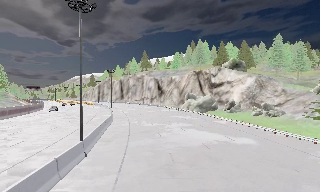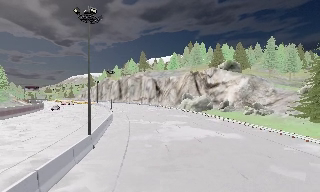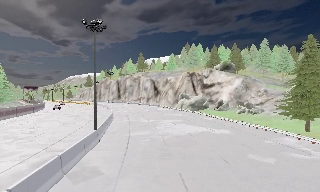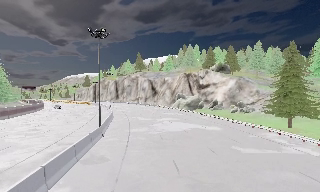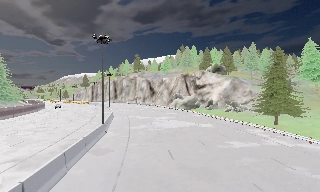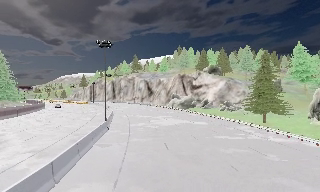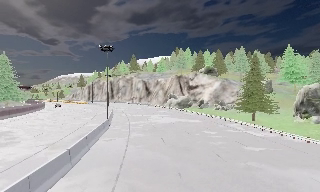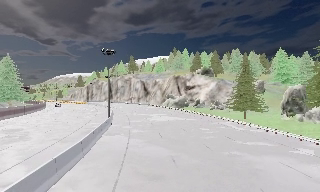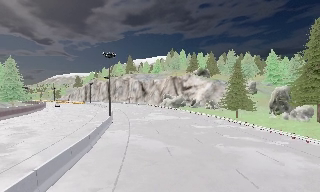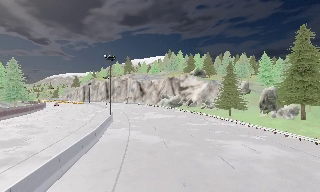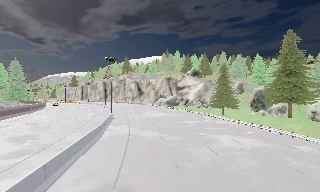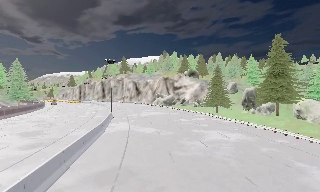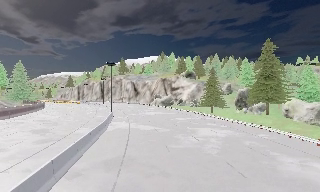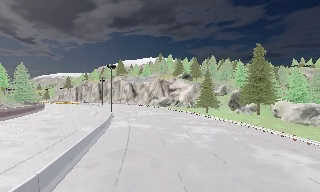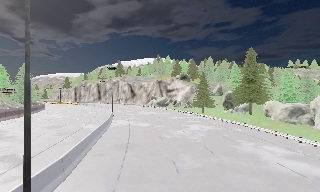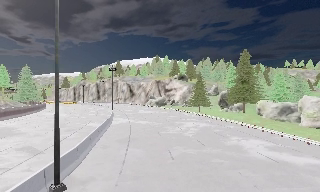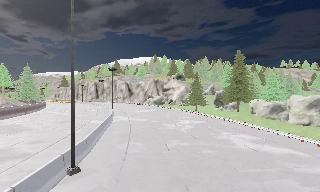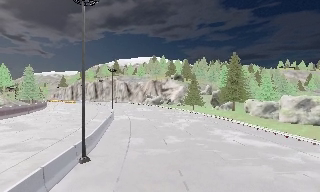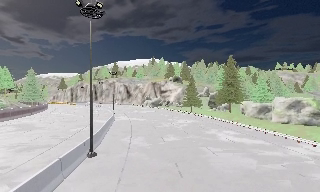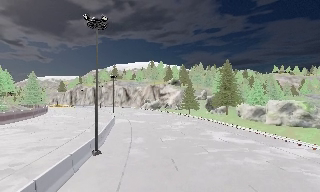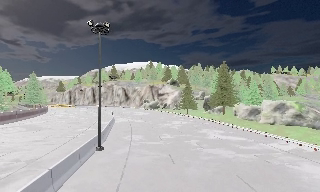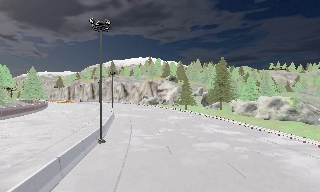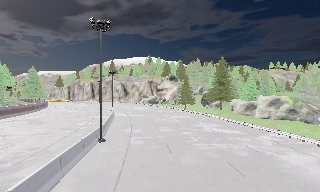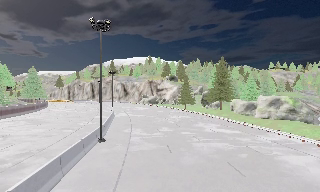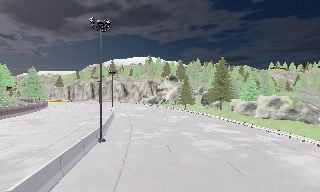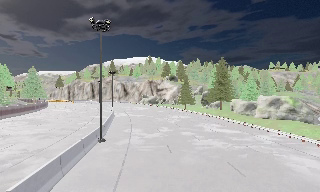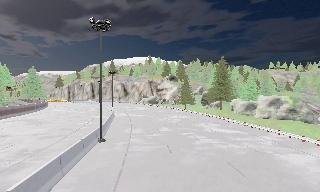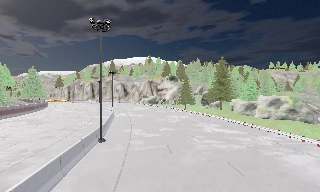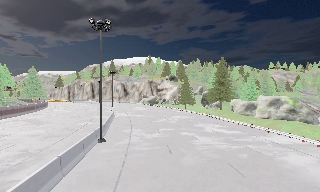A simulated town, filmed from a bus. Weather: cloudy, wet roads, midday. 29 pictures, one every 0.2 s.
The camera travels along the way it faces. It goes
backward.
0.0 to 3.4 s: The camera pans to its right, which is clockwise from overhead, by about 10 degrees. It travels backward, about 35 m, so what stands in front gets smaller.
3.4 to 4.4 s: The camera travels backward, about 5 m, so what stands in front gets smaller. It loses speed.
4.4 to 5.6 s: The camera keeps its place and its aim.
The film runs backward here.
